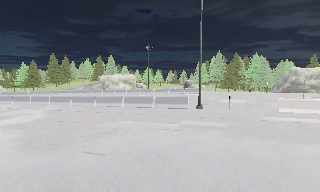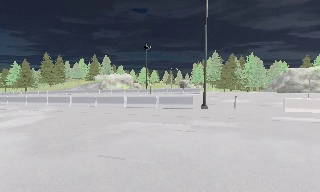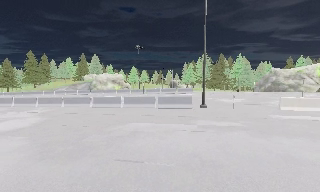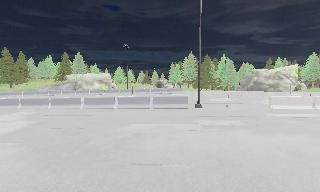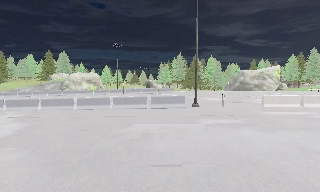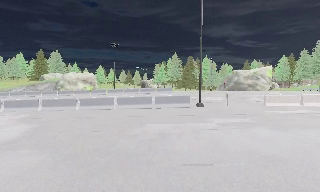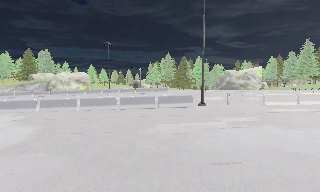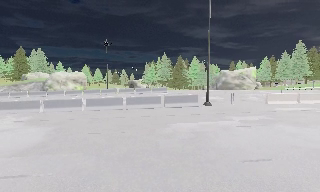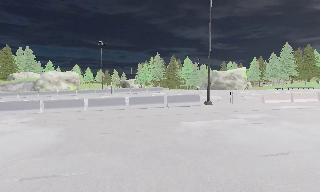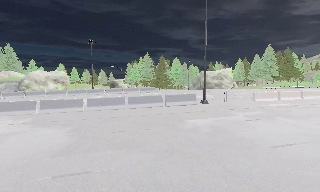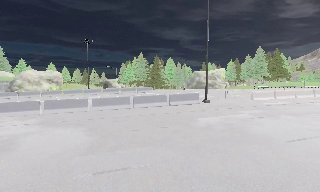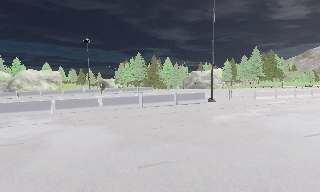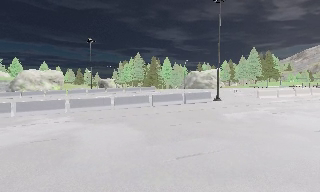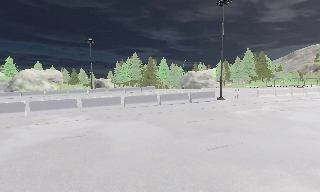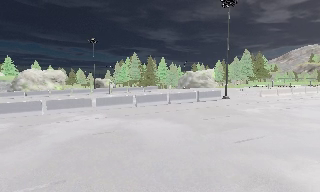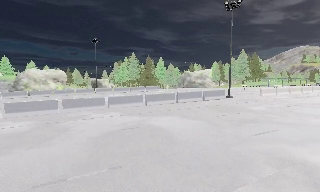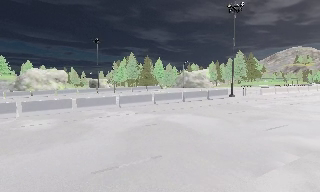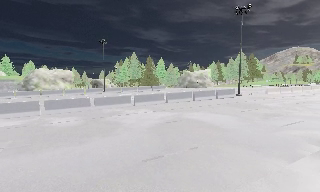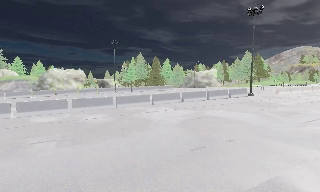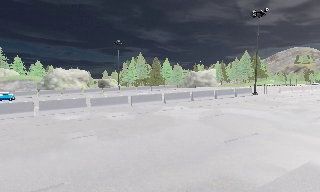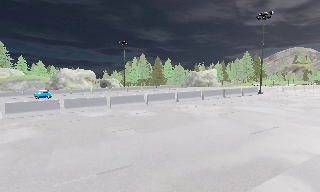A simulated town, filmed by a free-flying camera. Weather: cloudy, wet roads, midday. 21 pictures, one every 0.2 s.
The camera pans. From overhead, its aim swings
clockwise.
0.0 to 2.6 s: The camera pans to its right, which is clockwise from overhead, by about 40 degrees. It travels to its left, about 15 m.
2.6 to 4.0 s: The camera travels to its left and backward, about 11 m, so close, fixed things drift to the right.
The film runs backward here.
